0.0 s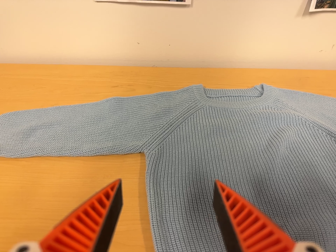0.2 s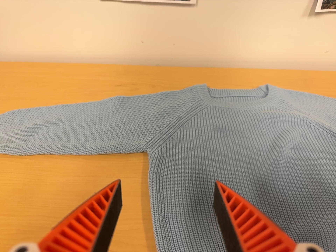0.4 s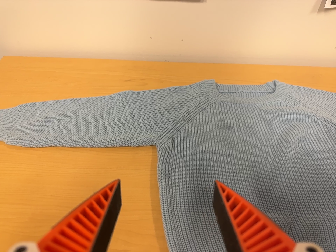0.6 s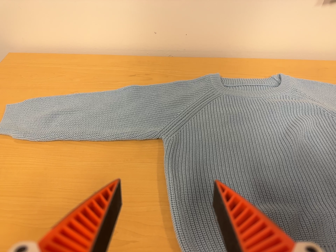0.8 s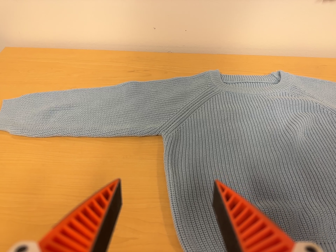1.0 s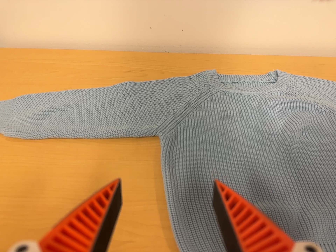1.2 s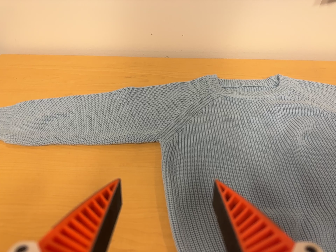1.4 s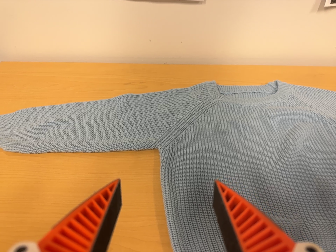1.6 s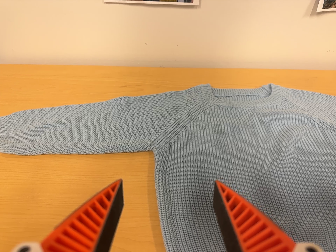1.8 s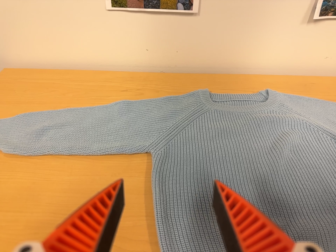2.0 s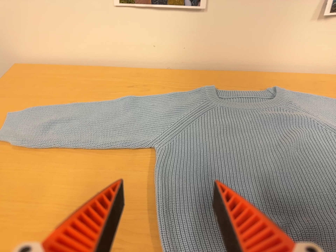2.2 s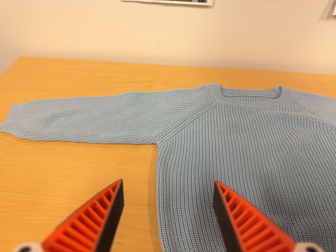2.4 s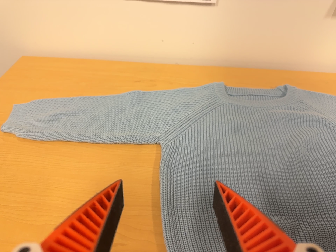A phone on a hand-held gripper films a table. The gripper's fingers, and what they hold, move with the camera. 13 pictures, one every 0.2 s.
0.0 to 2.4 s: The camera shifts only a little, or ends up much as it began.
The film runs backward here.
